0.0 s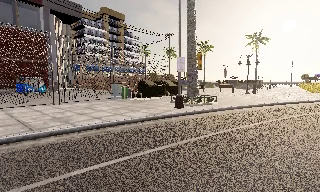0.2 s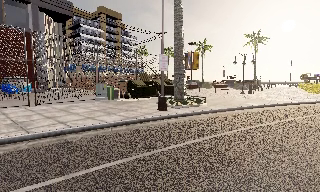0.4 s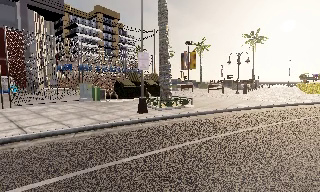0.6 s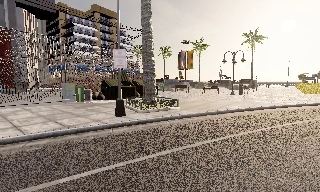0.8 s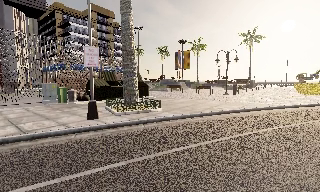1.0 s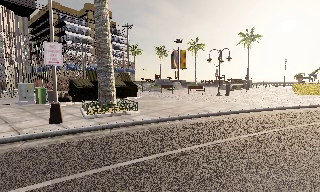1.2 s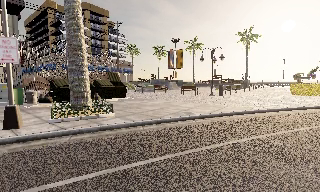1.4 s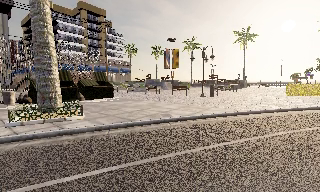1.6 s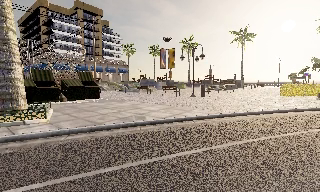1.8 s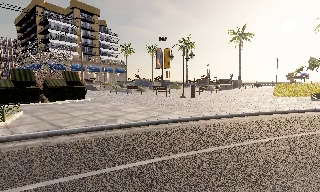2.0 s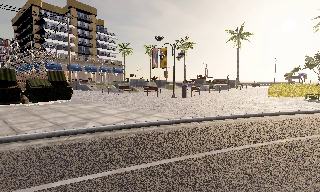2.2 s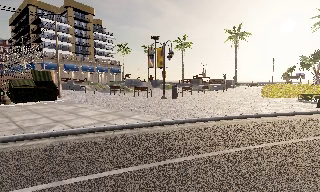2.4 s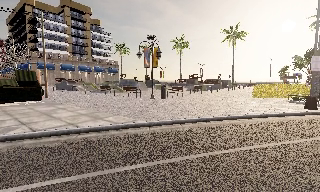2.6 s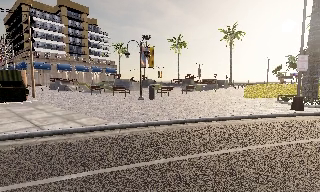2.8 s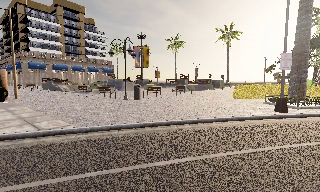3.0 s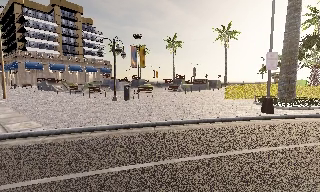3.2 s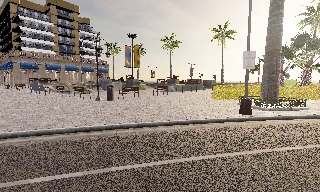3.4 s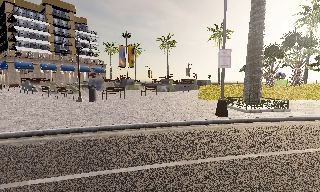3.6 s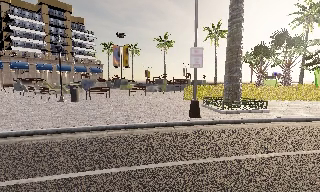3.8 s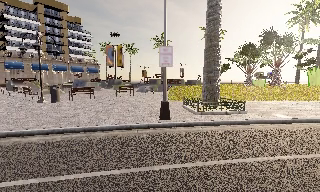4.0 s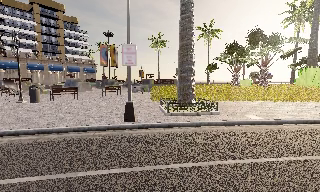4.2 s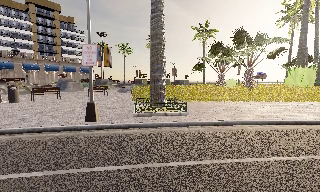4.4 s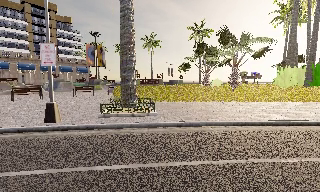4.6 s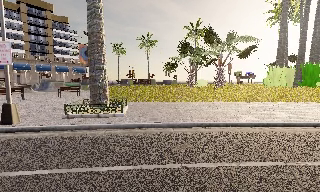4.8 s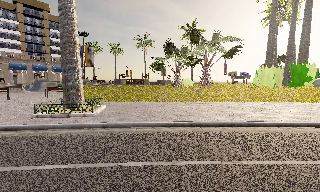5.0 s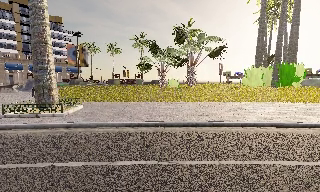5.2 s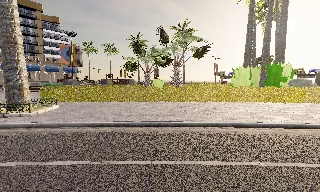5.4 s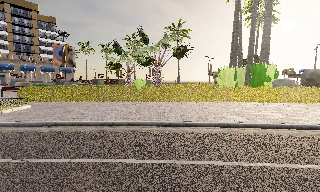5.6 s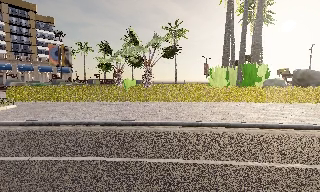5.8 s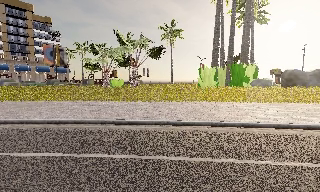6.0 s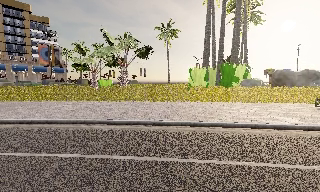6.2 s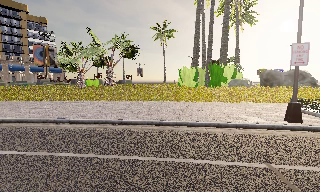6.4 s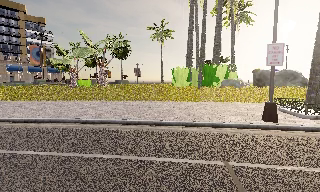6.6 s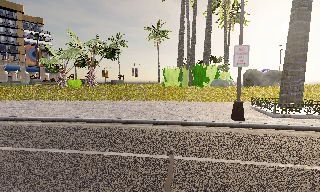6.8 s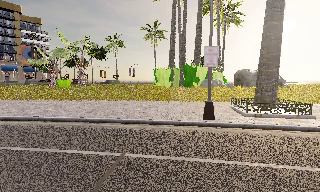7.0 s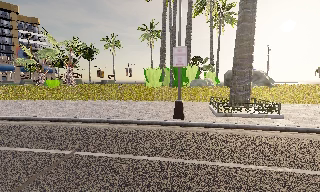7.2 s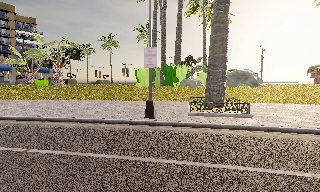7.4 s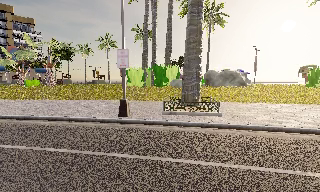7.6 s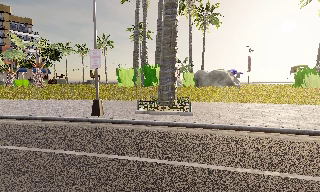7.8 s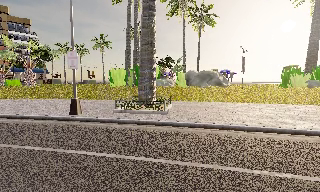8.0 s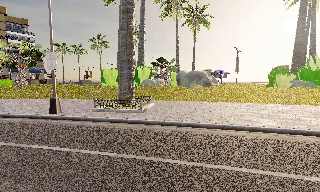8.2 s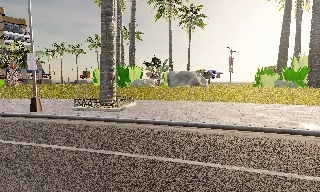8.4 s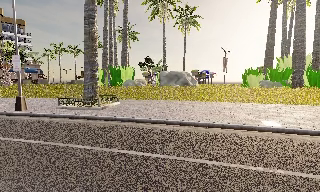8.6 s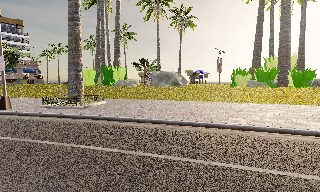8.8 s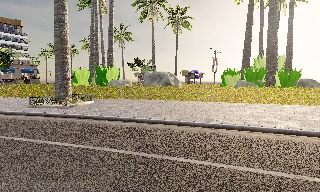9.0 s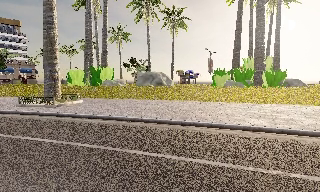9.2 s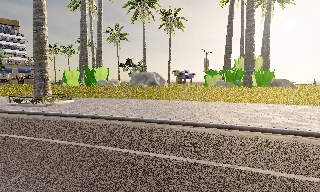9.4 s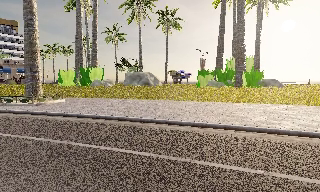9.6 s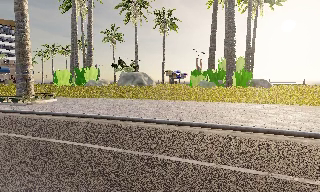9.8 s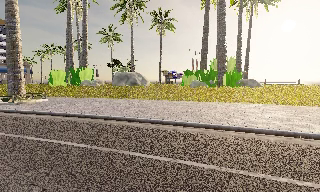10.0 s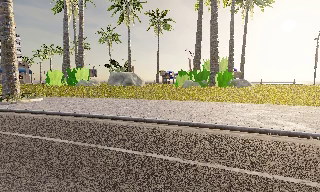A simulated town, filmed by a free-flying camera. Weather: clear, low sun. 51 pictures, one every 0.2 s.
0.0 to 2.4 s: The camera travels to its right and forward, about 13 m, so close, fixed things drift to the left.
2.4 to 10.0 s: The camera travels to its right, about 40 m, so close, fixed things drift to the left.
The film runs backward here.
